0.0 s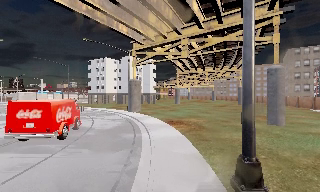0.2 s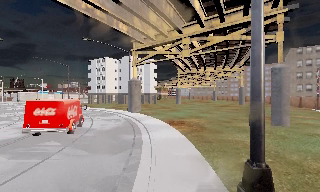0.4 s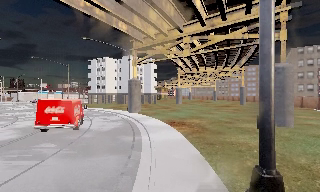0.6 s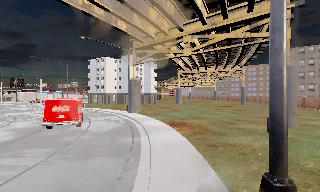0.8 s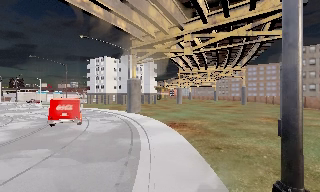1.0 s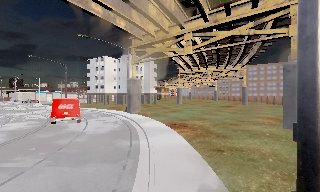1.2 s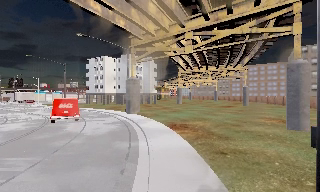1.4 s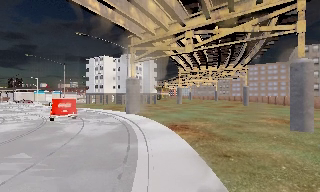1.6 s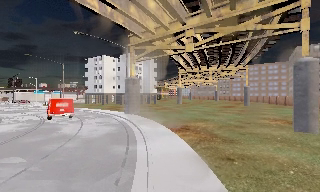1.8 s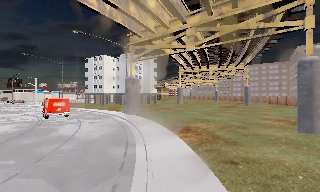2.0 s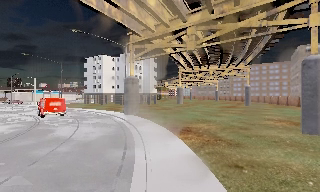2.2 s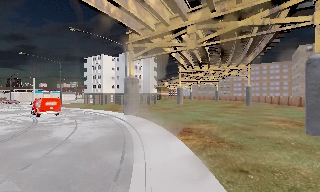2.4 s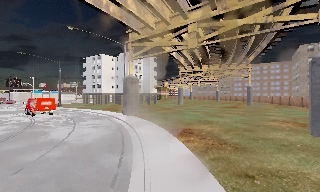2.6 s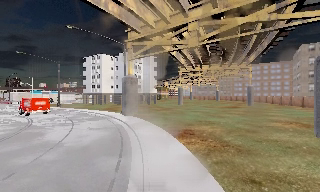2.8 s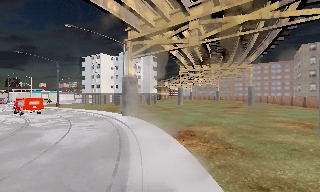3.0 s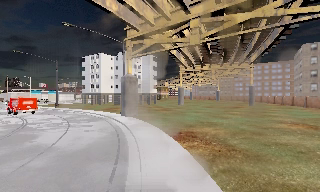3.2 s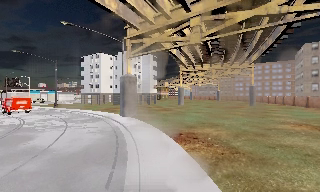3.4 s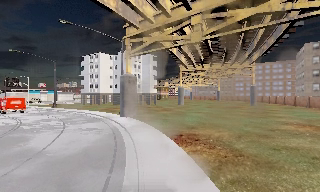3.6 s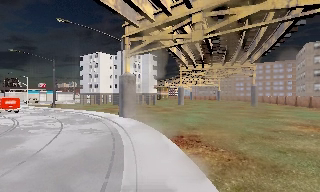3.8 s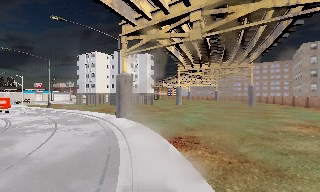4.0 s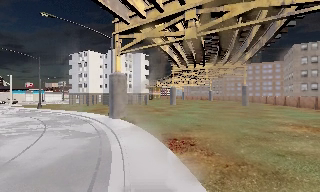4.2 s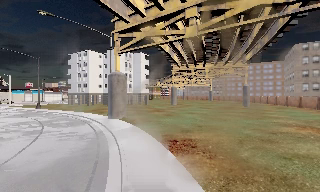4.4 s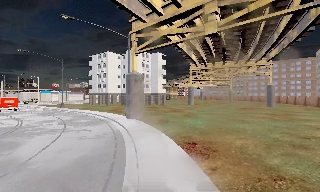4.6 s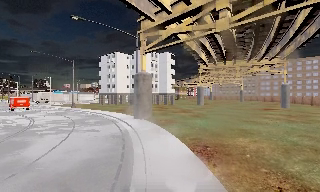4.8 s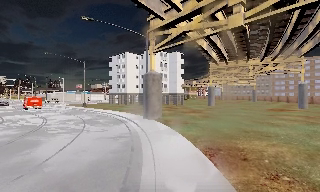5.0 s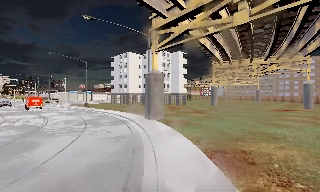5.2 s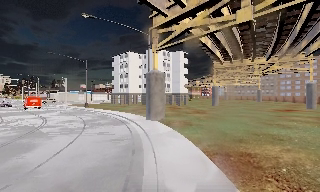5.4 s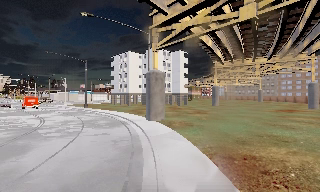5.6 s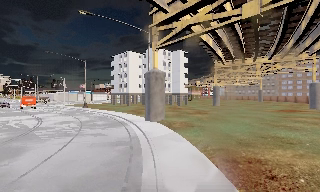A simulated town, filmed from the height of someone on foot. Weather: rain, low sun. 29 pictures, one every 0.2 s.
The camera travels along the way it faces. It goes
forward.
0.0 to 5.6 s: The scene slides to the right, as the camera pans about 10 degrees to its left. It travels forward, about 9 m, so what stands in front looms larger.
The film runs forward here.
